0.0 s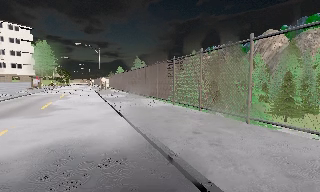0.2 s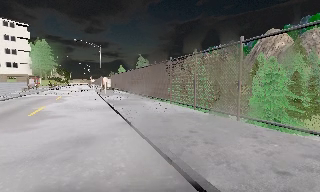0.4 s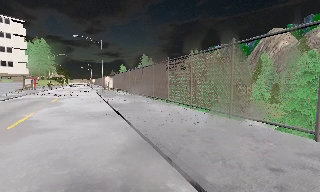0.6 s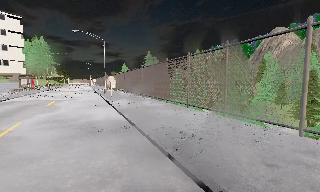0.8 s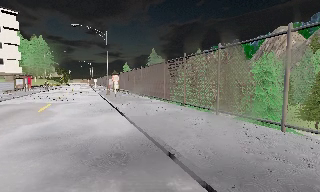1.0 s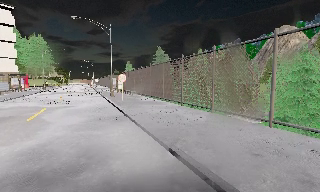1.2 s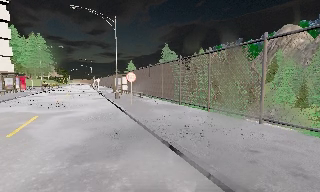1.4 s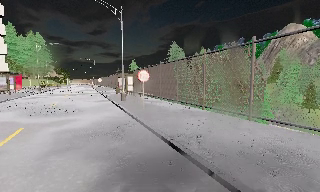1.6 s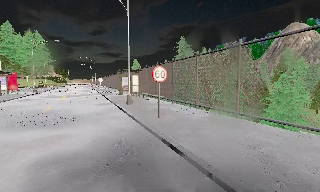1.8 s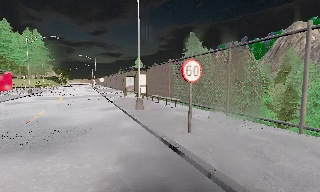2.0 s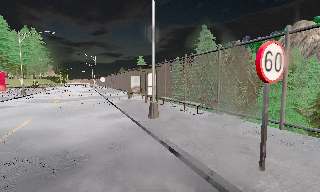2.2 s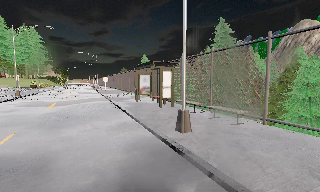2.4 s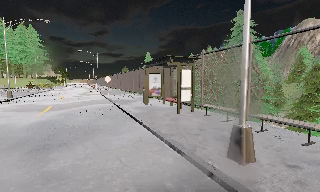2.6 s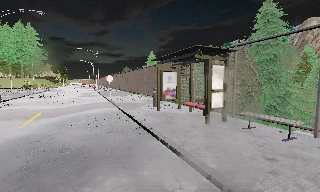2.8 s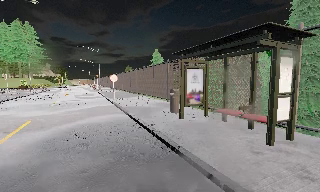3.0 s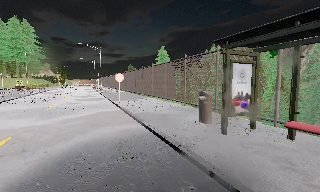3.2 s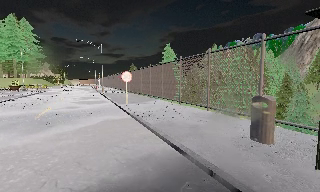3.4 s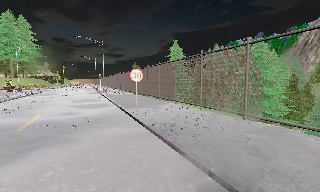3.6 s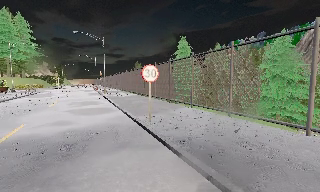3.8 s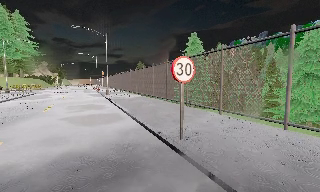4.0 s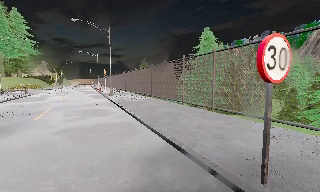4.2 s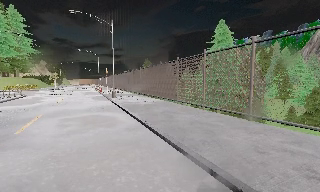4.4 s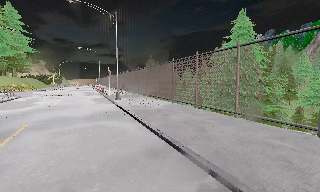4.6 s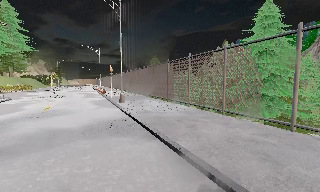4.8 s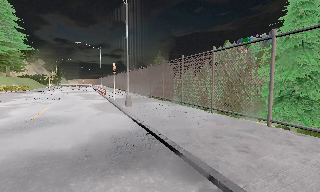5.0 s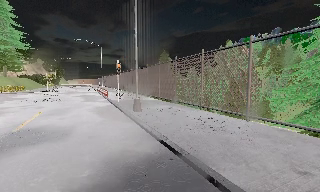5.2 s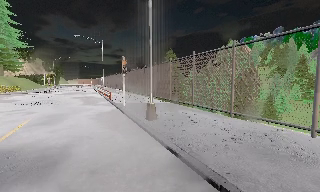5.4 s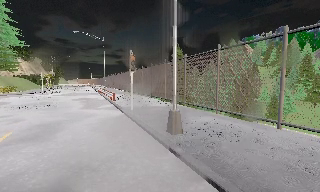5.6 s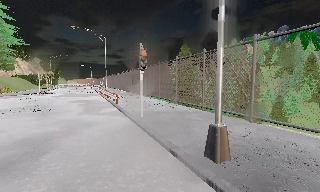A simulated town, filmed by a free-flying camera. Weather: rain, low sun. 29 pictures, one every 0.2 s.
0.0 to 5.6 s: The camera travels forward and to its left, about 60 m, so what stands in front looms larger.
The film runs forward here.
